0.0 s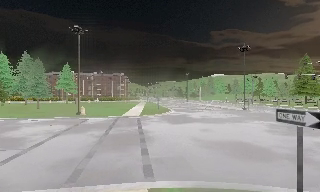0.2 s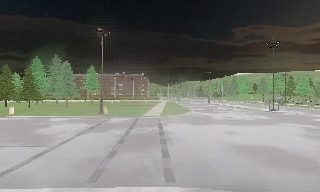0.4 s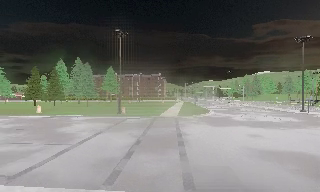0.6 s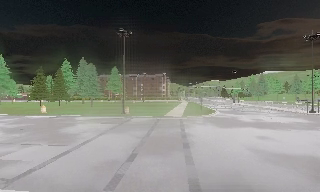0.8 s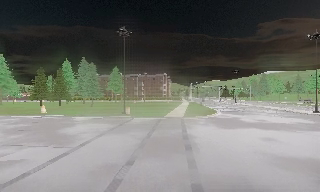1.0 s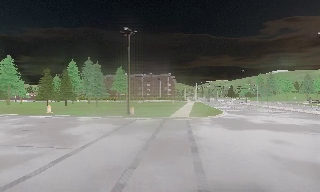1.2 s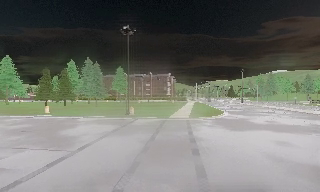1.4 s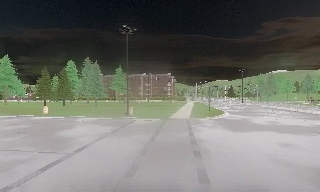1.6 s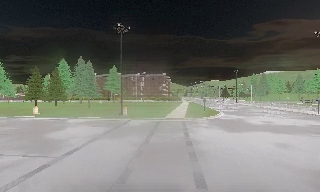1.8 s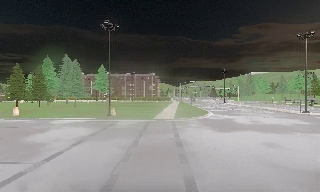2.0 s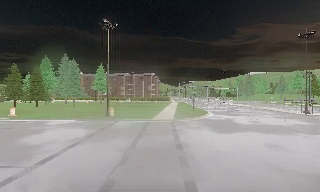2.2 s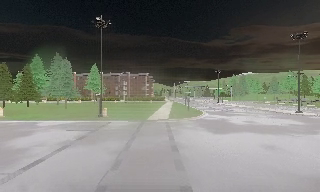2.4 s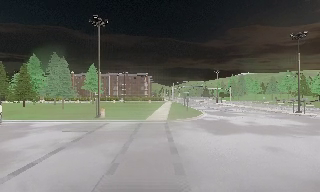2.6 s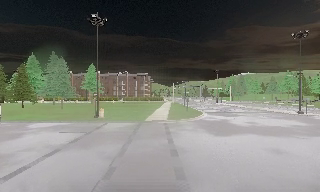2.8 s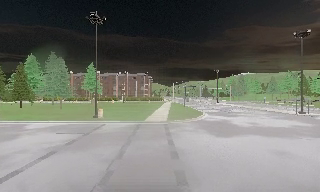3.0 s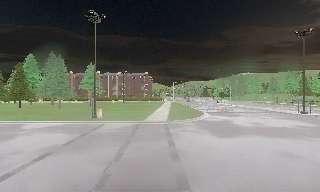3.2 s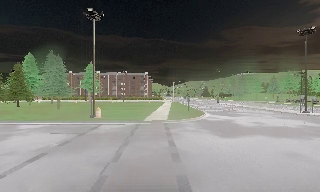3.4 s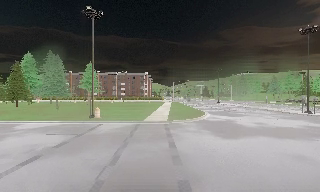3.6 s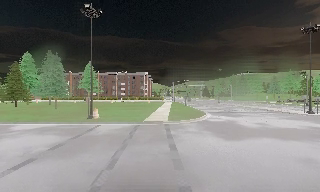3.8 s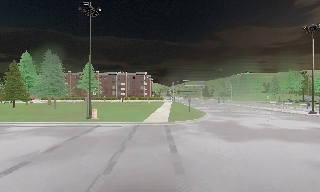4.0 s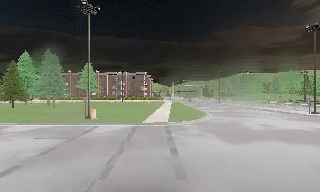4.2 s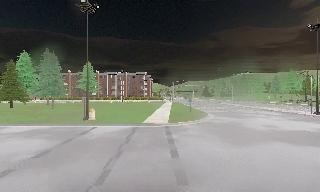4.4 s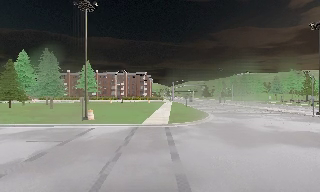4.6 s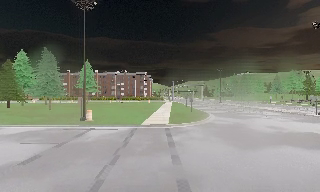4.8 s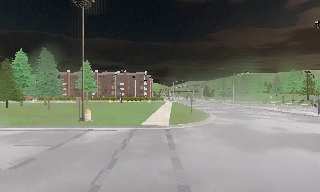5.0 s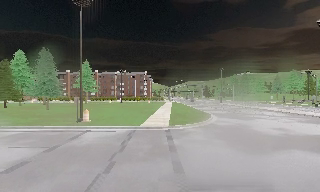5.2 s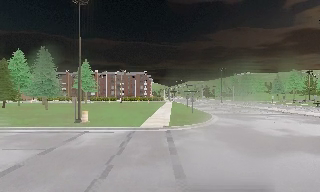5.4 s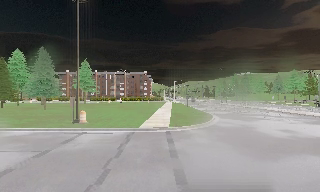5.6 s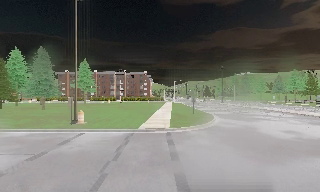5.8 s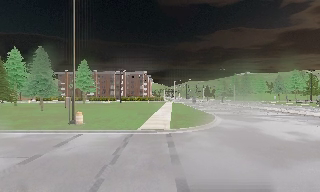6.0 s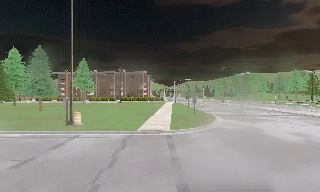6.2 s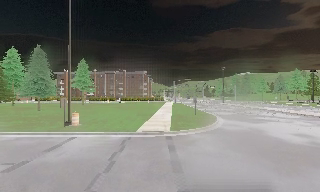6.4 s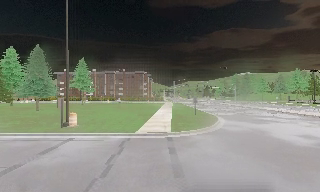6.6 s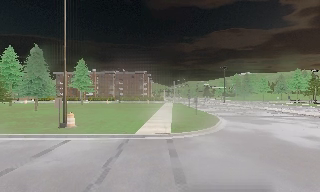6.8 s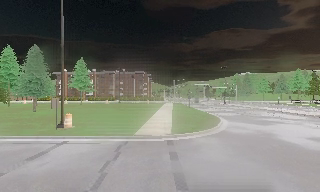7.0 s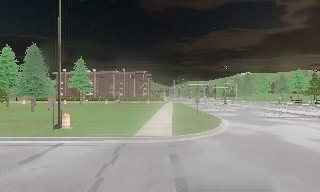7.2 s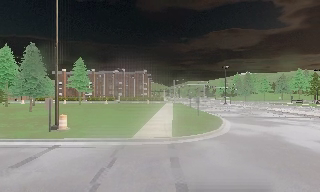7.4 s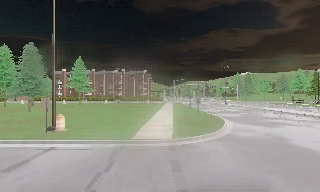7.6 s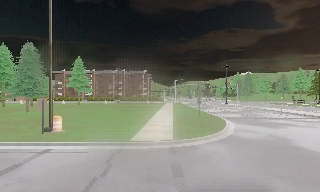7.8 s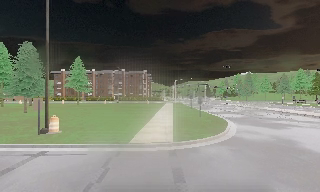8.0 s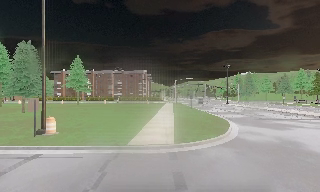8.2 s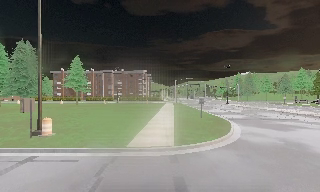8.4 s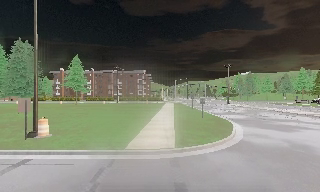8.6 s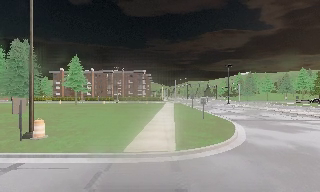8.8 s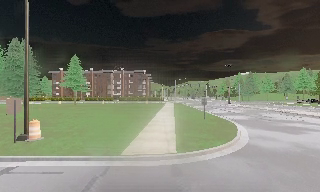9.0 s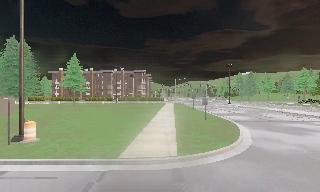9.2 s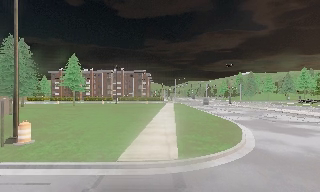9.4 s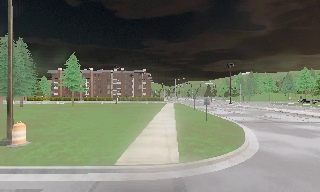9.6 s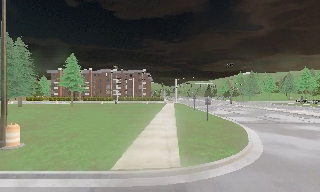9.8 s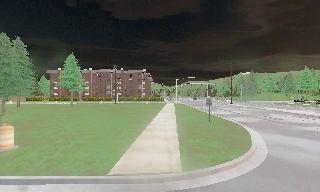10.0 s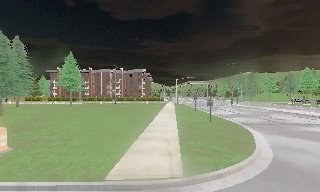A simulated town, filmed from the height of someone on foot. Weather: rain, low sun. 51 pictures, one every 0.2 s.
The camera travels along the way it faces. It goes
forward.
0.0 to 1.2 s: The camera swings to its left by about 15 degrees, and the scene slides to the right. It travels forward, about 2 m, so what stands in front looms larger.
1.2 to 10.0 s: The camera travels forward, about 14 m, so what stands in front looms larger.
The film runs forward here.
